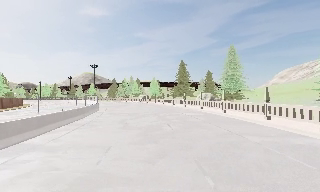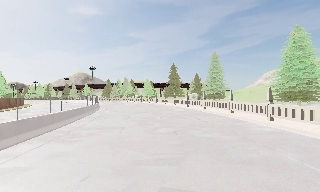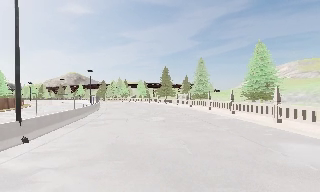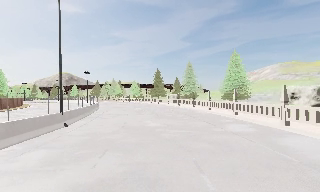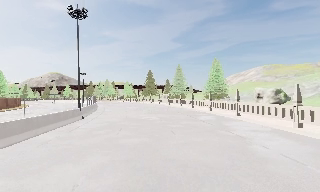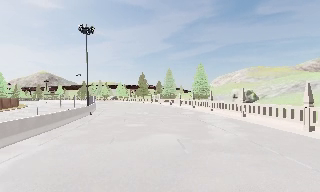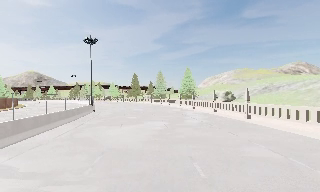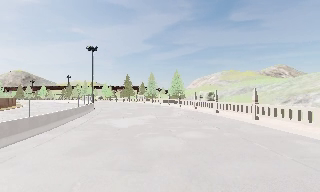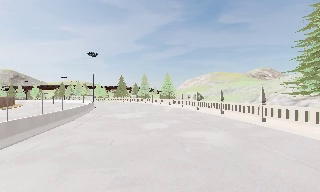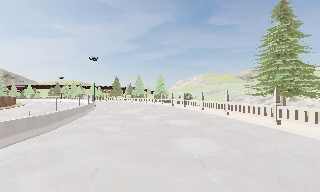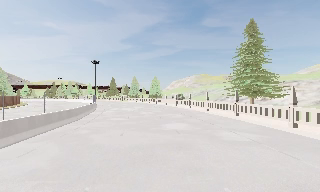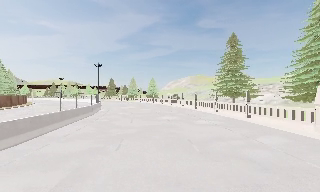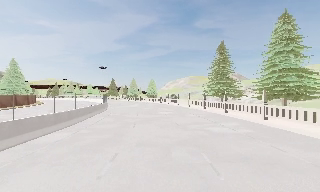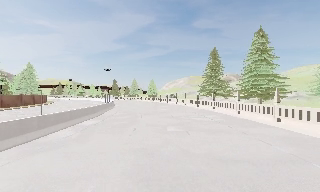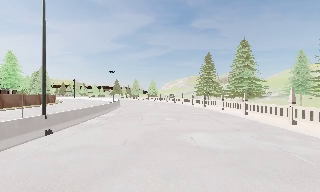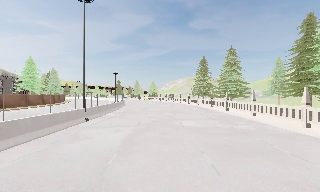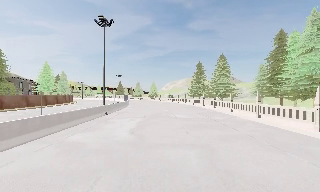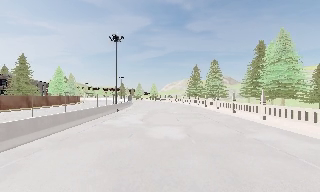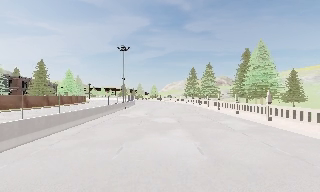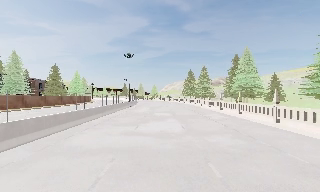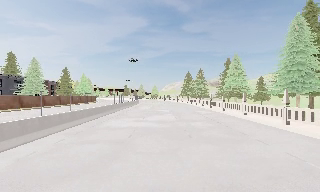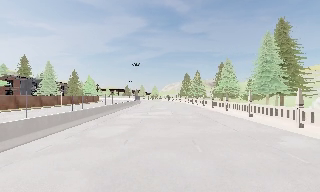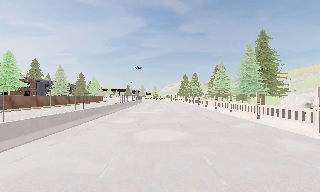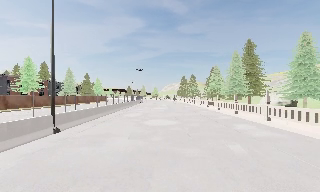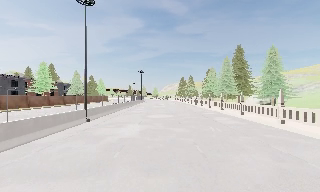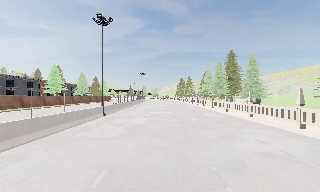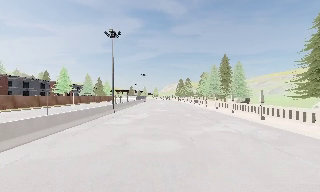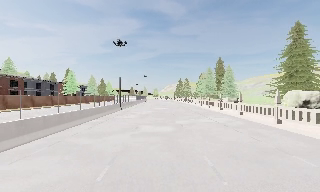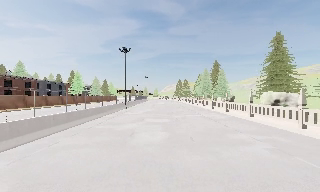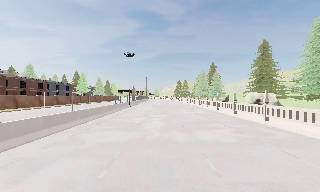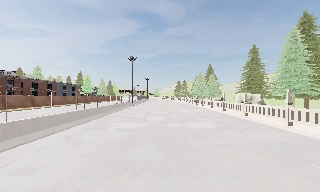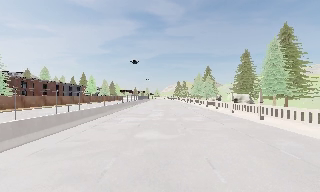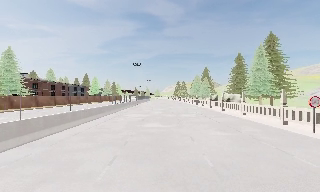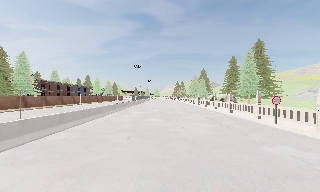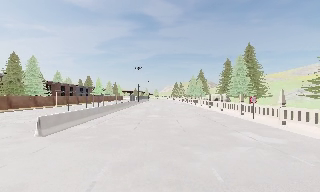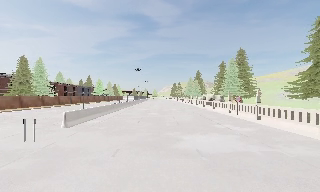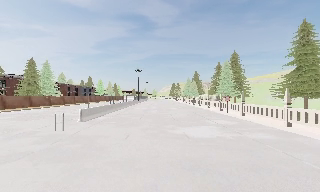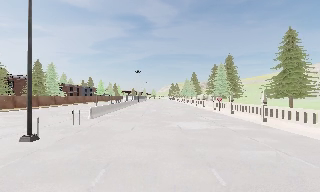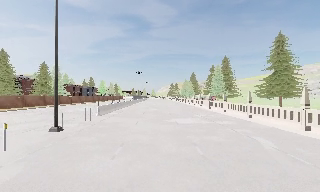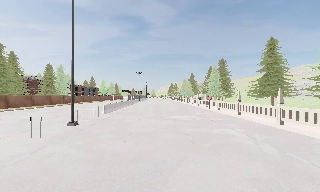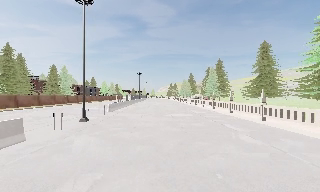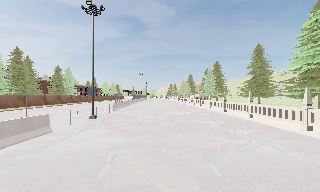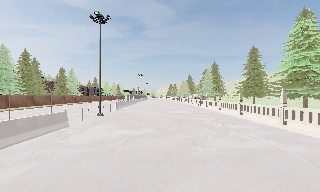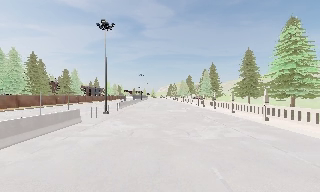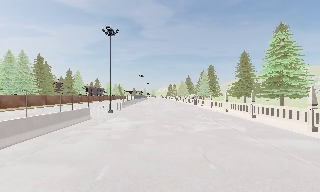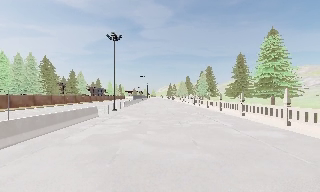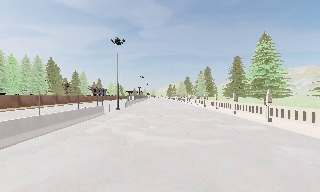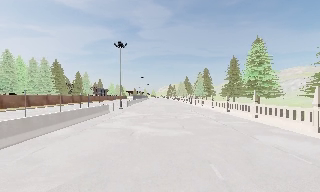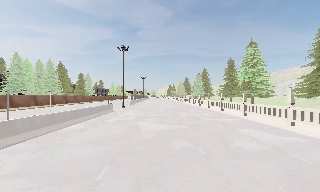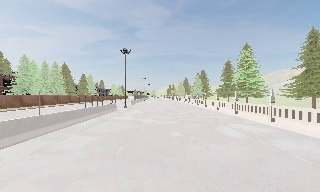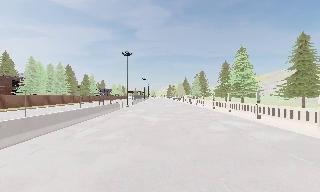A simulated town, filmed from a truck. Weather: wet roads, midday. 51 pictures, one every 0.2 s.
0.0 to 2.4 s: The camera swings to its right by about 30 degrees, and the scene slides to the left. It travels backward, about 60 m, so what stands in front gets smaller.
2.4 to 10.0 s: The camera travels backward, about 130 m, so what stands in front gets smaller. It loses speed.
The film runs backward here.
